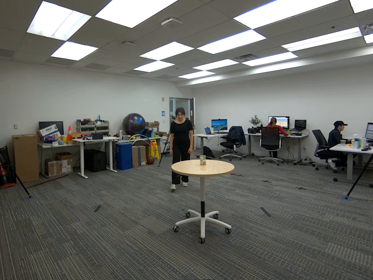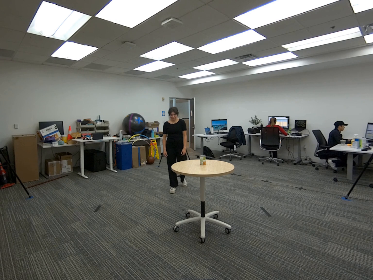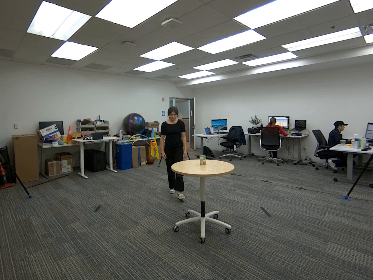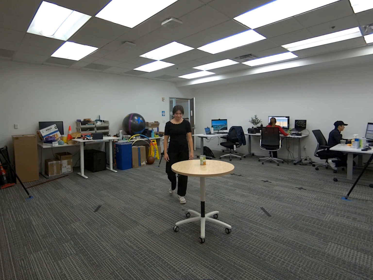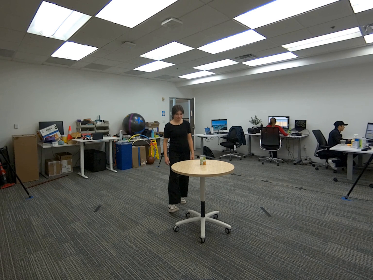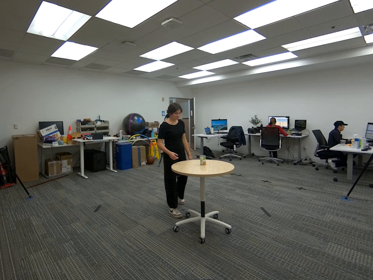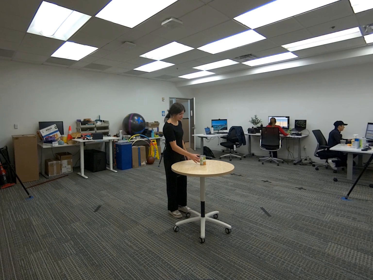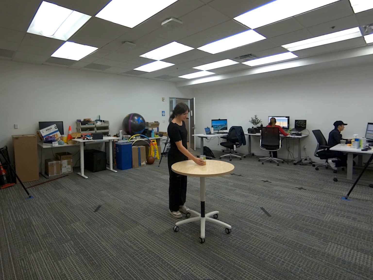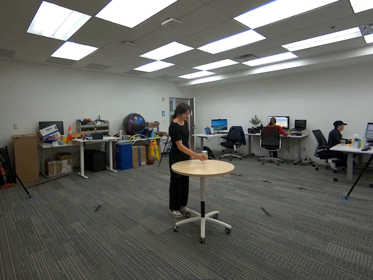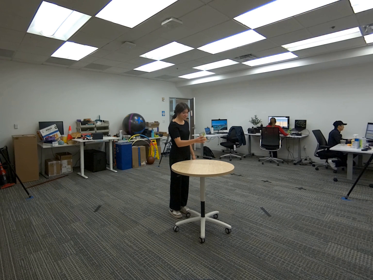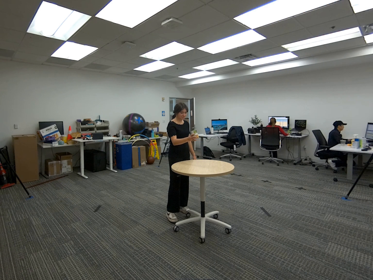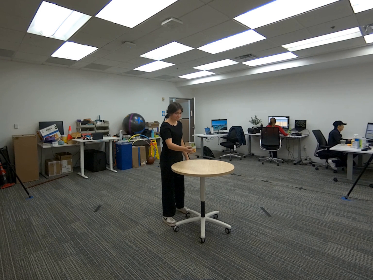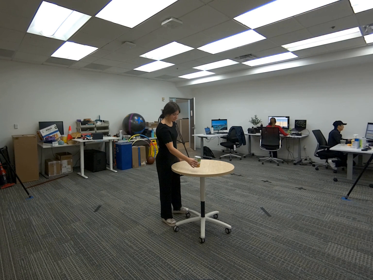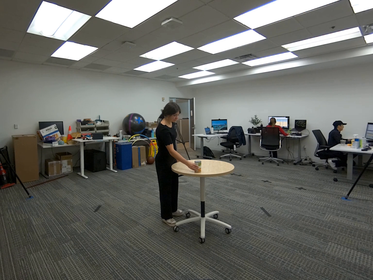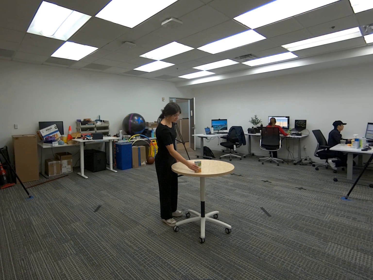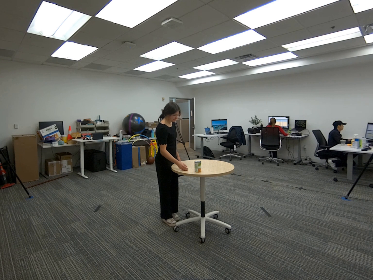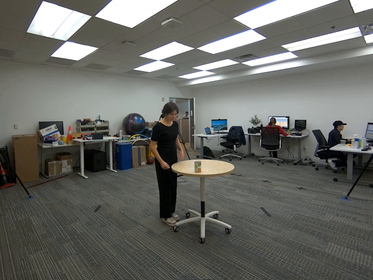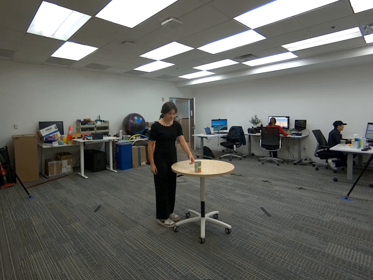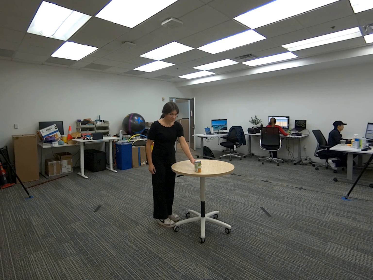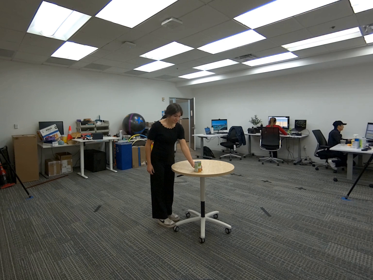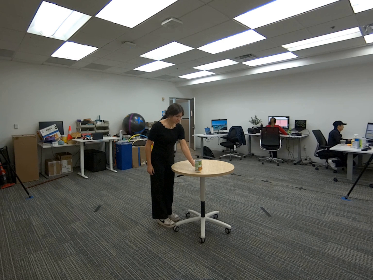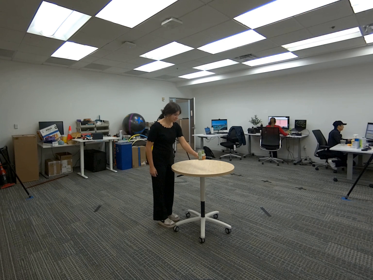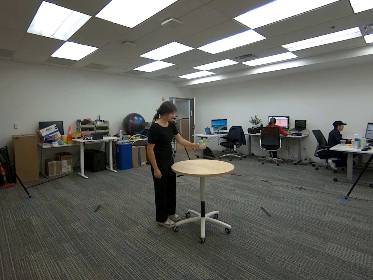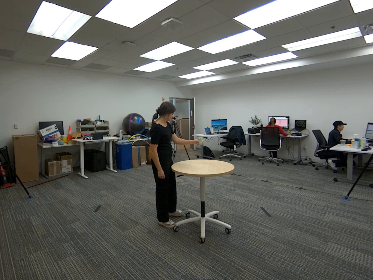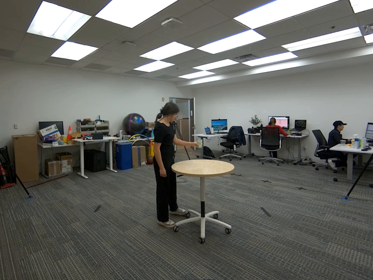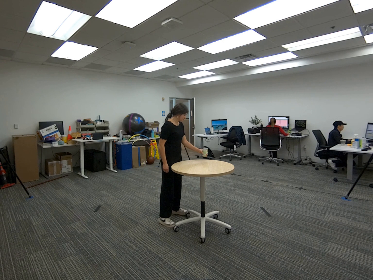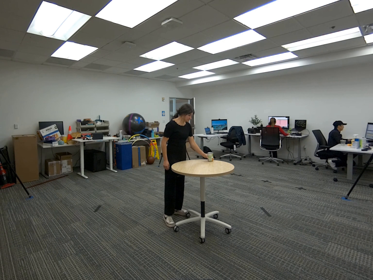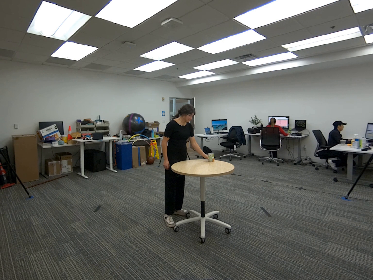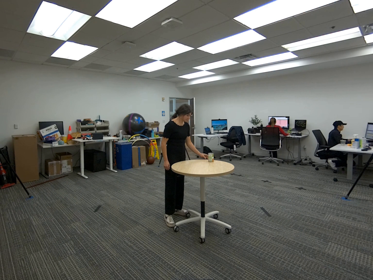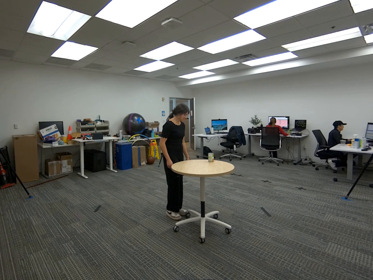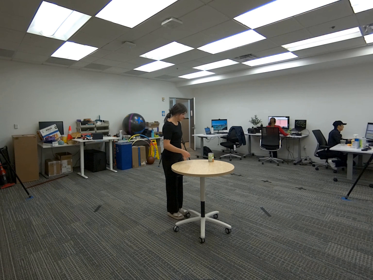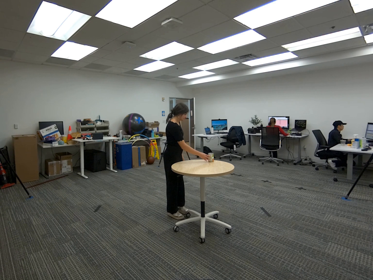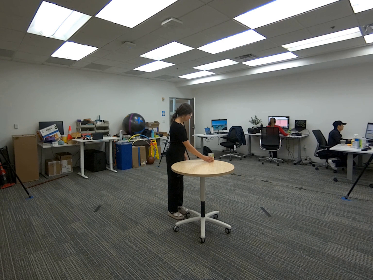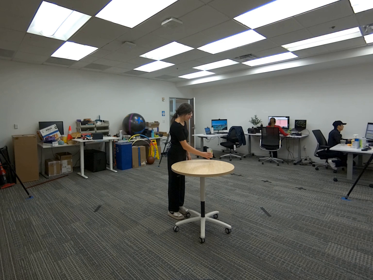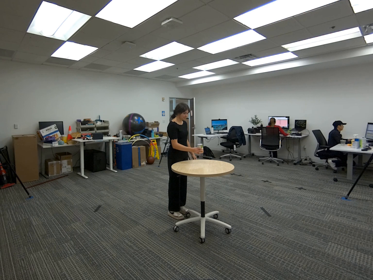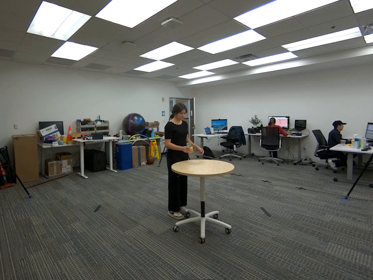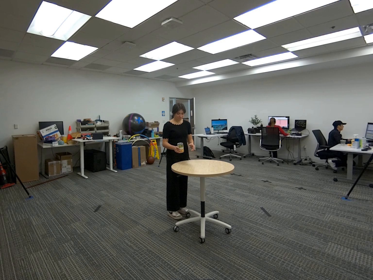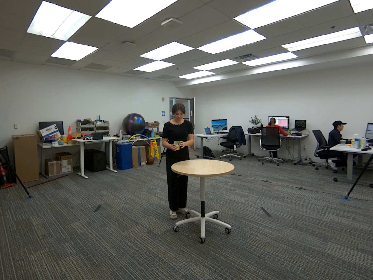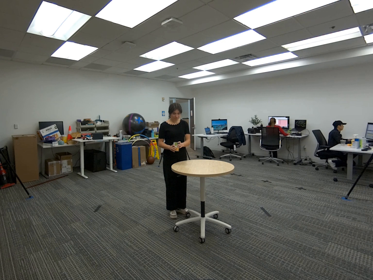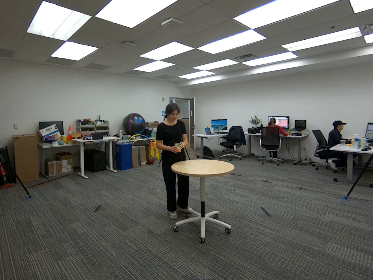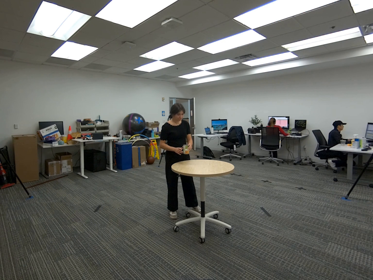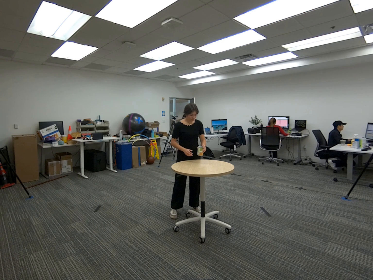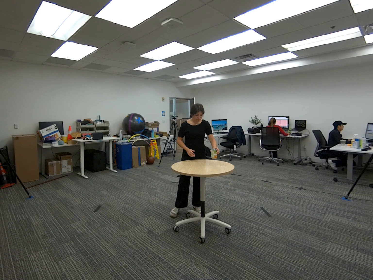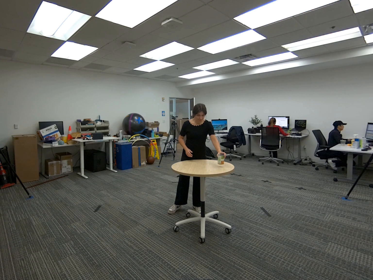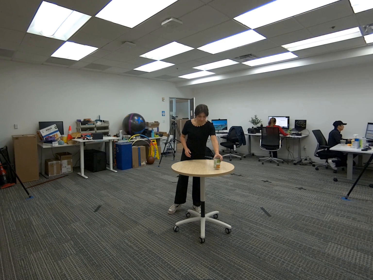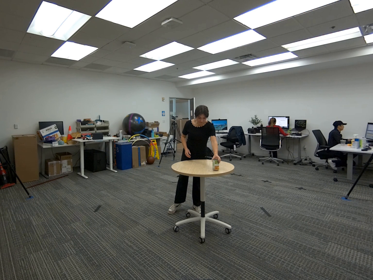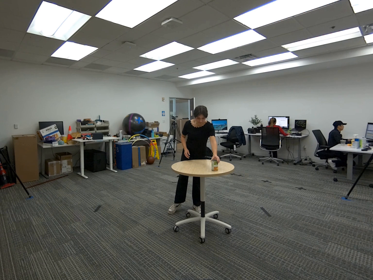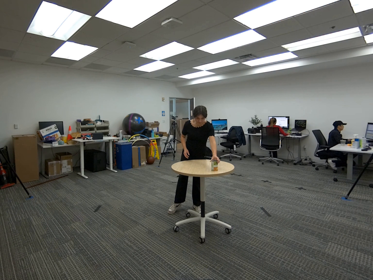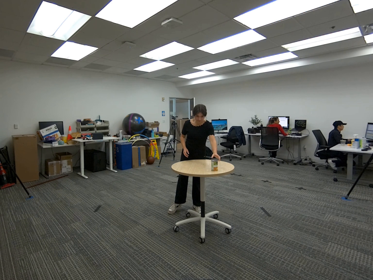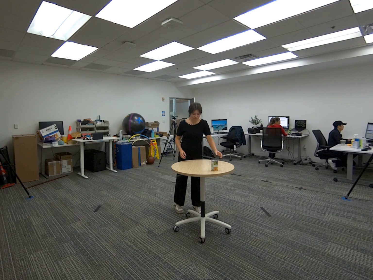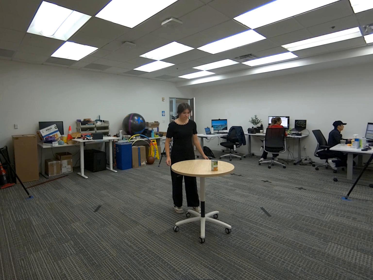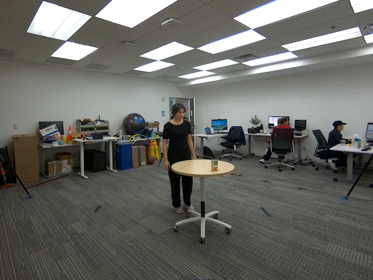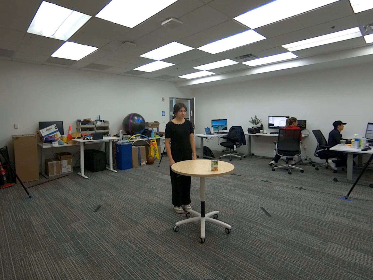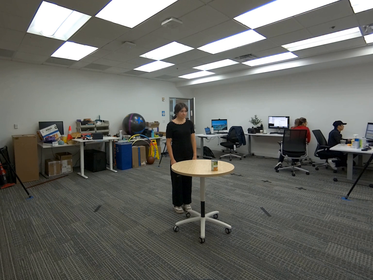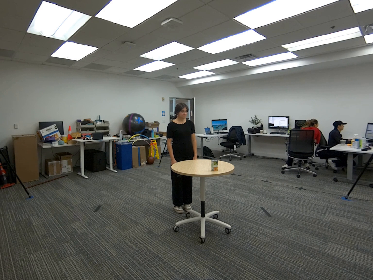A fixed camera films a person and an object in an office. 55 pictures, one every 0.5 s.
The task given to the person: Walk over to the corn can on the round table and using your right hand pick up the corn can and place in another spot on the table. Then pick up the corn can using the left hand and place again on the round table. Then pick up the corn can with the right hand and handover to the left hand and place on the round table.
